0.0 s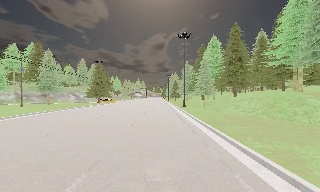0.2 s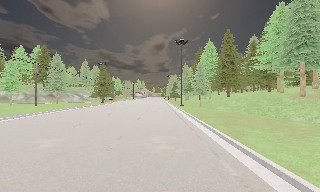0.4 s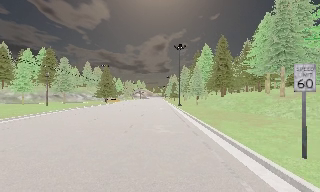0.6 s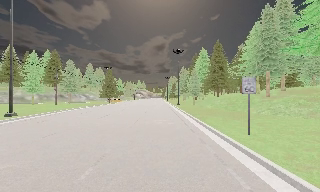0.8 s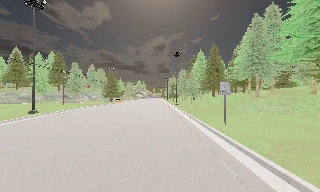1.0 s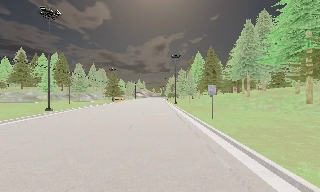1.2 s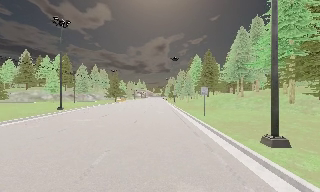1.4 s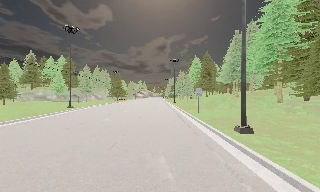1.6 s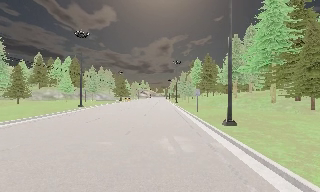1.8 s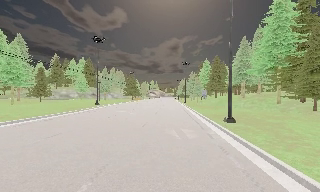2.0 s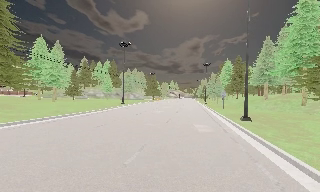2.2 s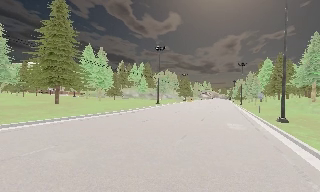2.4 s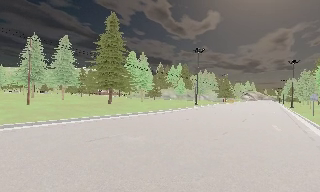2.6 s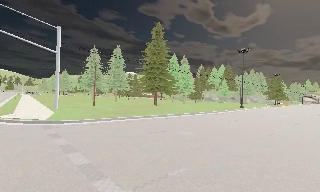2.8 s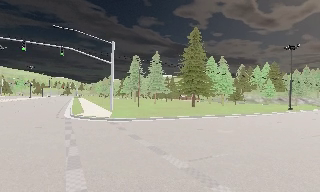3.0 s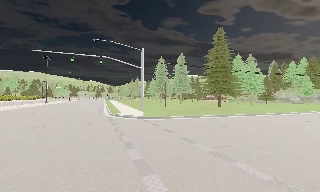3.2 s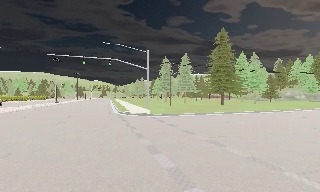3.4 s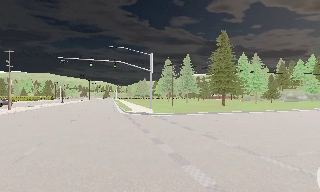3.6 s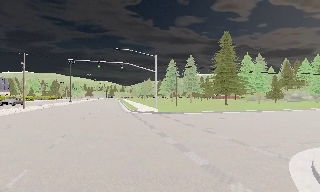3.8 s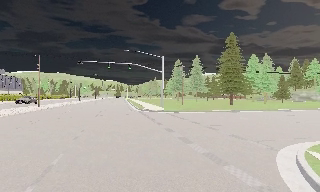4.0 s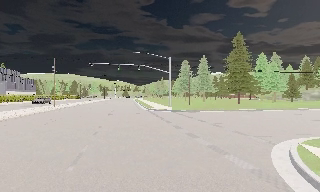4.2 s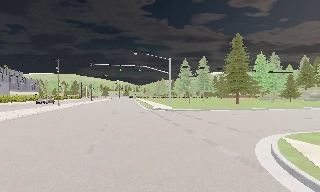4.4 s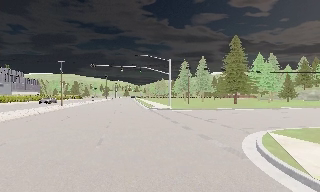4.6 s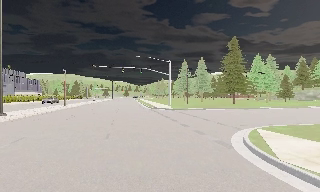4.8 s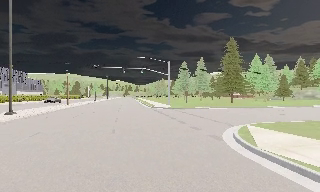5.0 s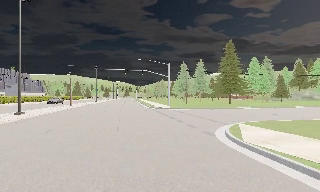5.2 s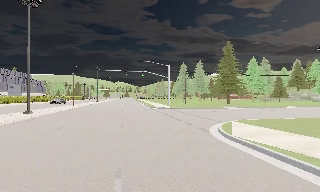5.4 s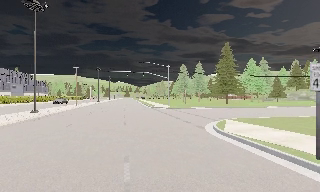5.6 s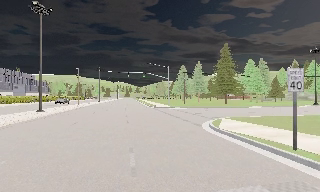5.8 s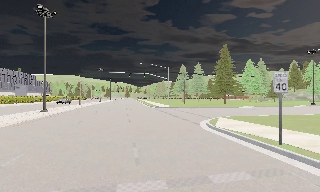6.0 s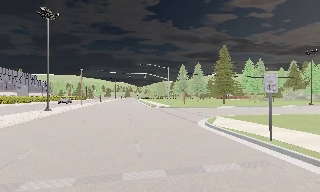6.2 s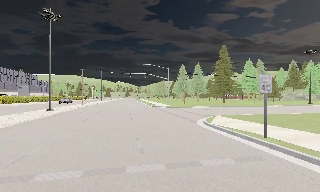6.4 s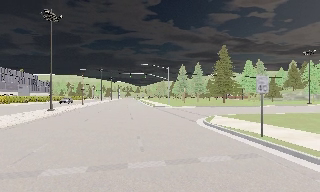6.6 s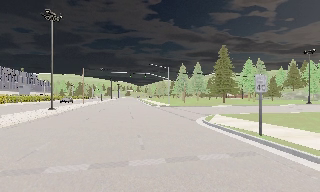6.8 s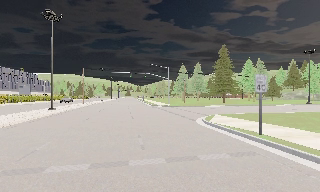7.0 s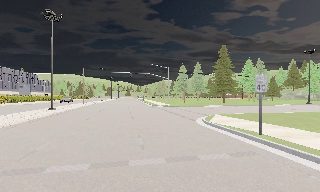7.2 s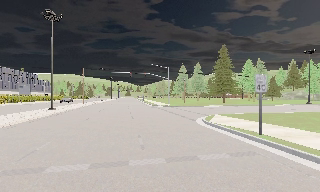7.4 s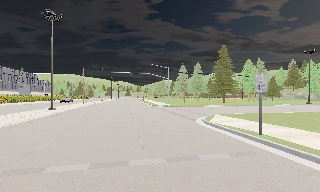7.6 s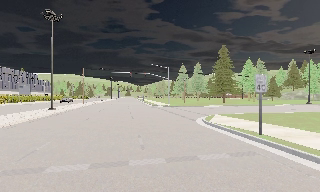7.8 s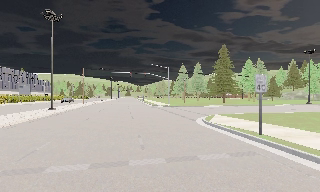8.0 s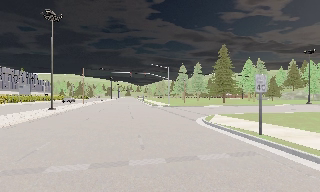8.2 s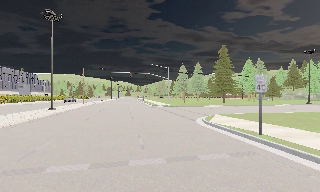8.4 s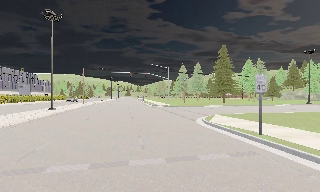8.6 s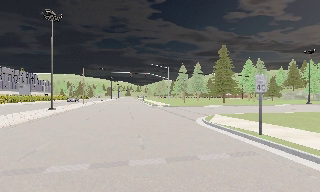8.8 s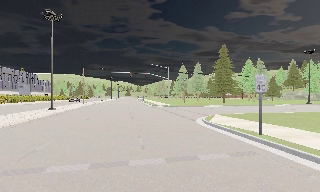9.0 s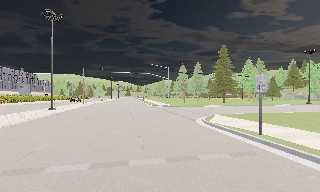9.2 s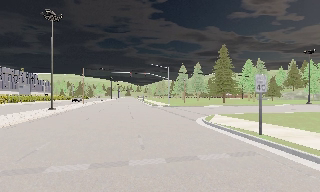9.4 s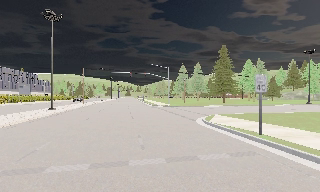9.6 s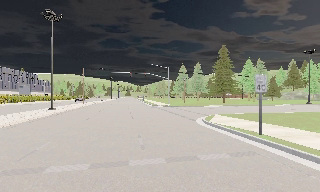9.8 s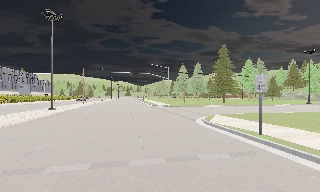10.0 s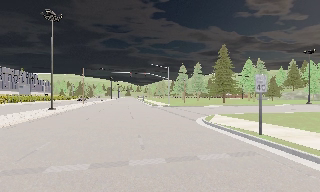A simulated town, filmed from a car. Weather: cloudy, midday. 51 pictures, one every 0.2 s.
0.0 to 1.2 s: The camera travels backward, about 15 m, so what stands in front gets smaller.
1.2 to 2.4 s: The camera swings to its left by about 35 degrees, and the scene slides to the right. It travels backward, about 11 m.
2.4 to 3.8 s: The scene slides to the right, as the camera pans about 40 degrees to its left. It travels backward, about 9 m. It loses speed.
3.8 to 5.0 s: The camera travels backward, about 5 m, so what stands in front gets smaller.
5.0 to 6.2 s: The camera travels backward, about 4 m, so what stands in front gets smaller. It loses speed.
6.2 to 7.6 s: The camera shifts only a little, or ends up much as it began.
7.6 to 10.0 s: The camera keeps its place and its aim.
The film runs backward here.
